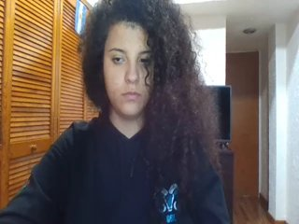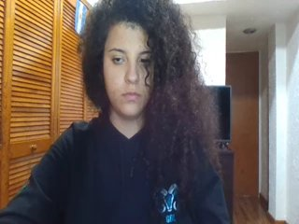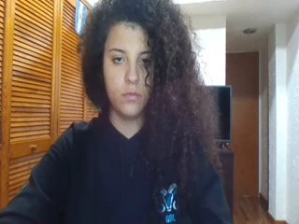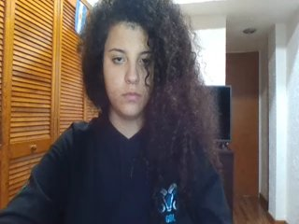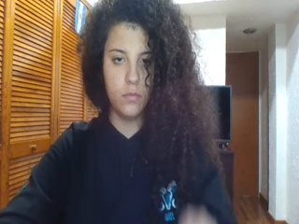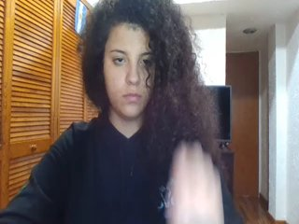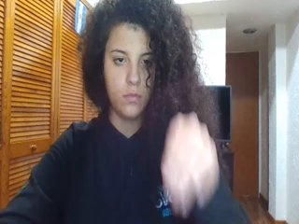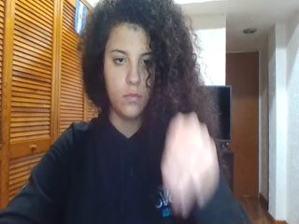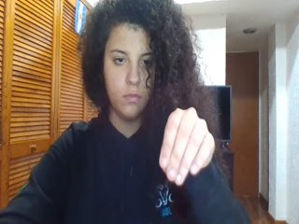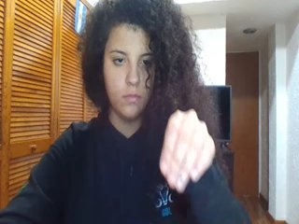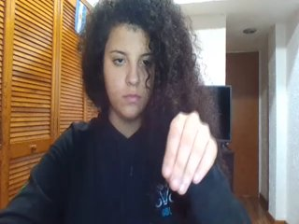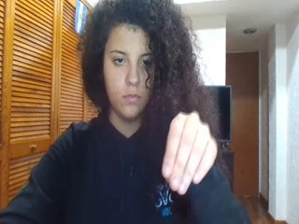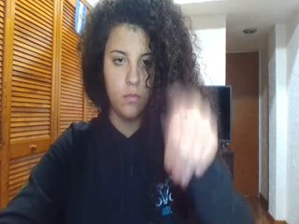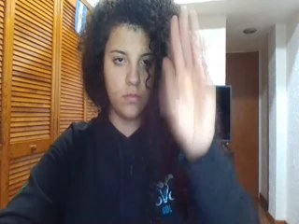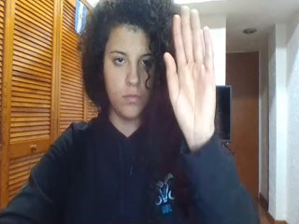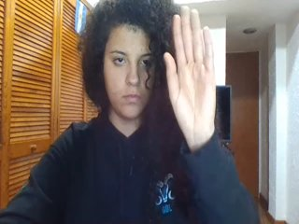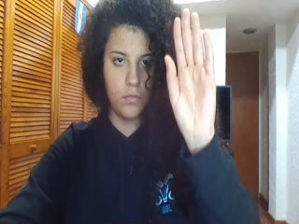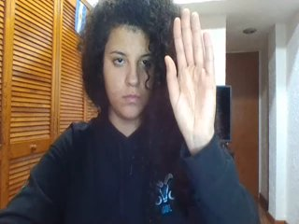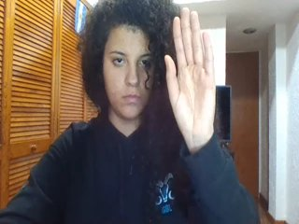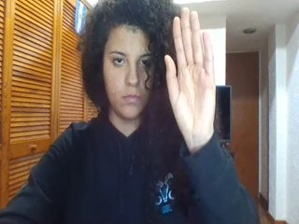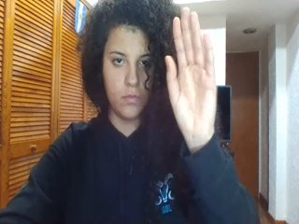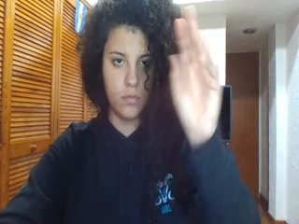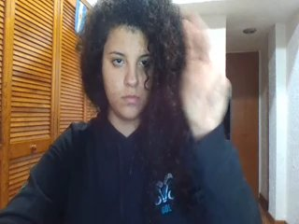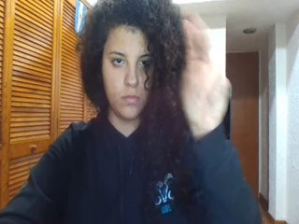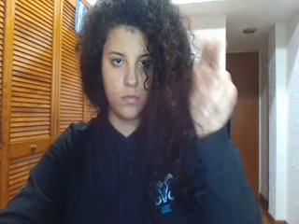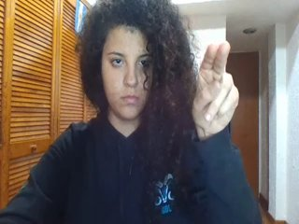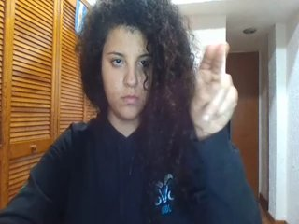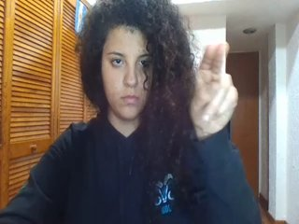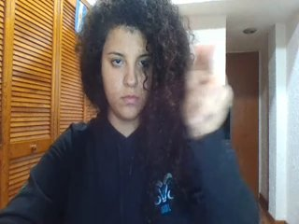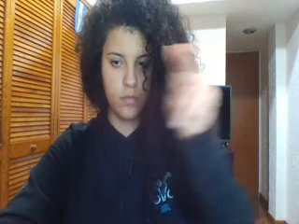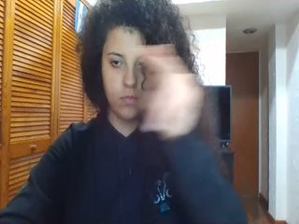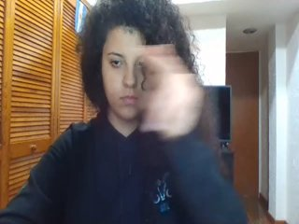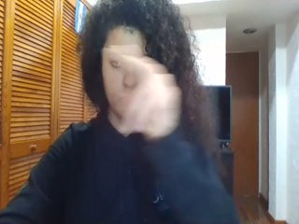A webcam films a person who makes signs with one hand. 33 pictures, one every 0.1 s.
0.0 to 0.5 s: Non-gesture.
0.6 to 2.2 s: On the screen the hand sweeps upward. The name of the sign: Throw up.
2.3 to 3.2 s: Pointing with two fingers.
